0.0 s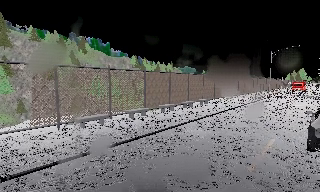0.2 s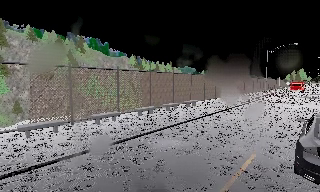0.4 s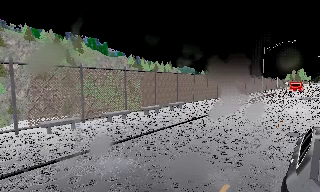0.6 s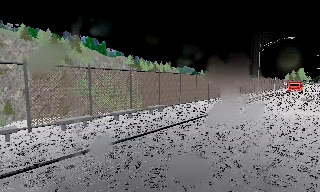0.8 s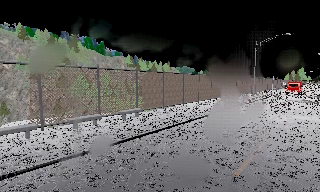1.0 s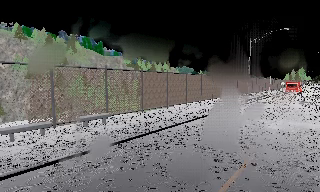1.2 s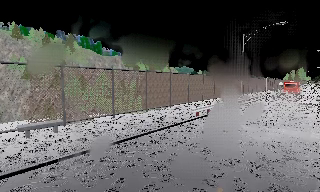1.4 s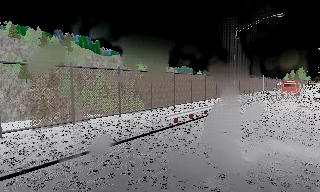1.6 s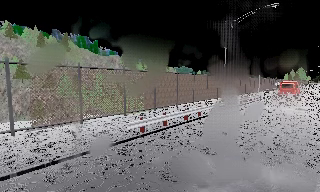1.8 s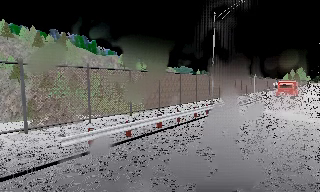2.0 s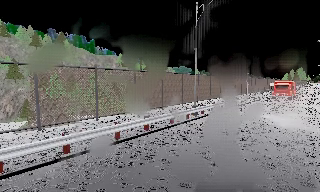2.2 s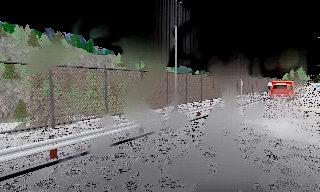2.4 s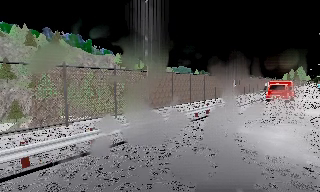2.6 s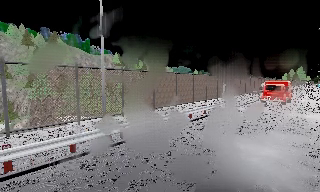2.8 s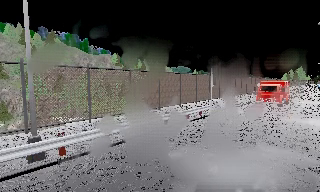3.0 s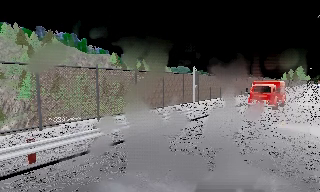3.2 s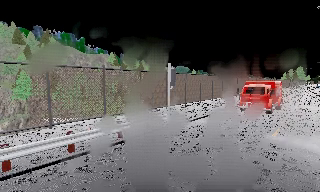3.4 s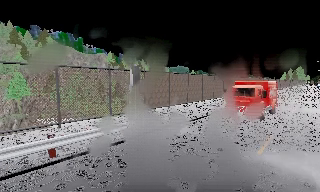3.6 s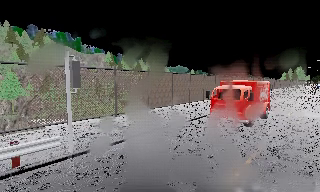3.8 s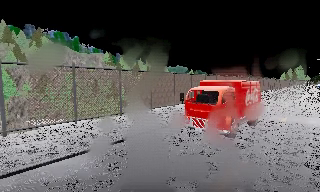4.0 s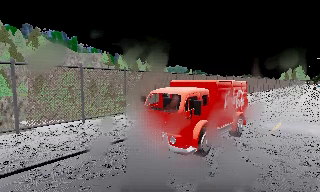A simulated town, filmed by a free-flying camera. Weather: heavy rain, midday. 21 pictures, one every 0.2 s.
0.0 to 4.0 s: The camera travels forward and to its right, about 45 m, so what stands in front looms larger.
The film runs forward here.
